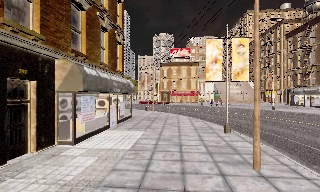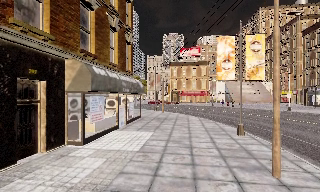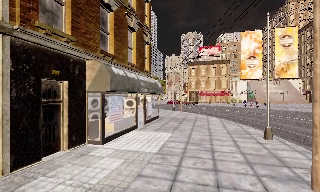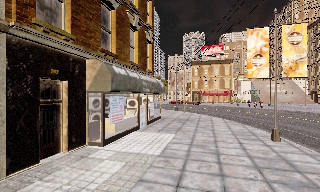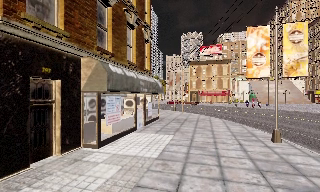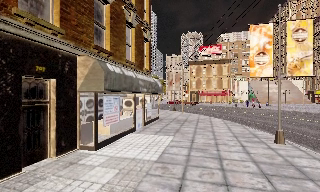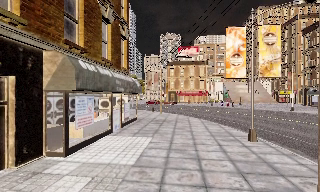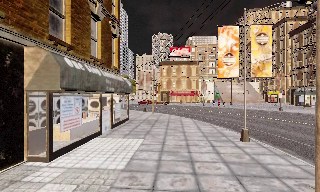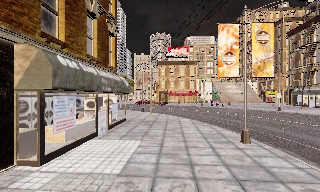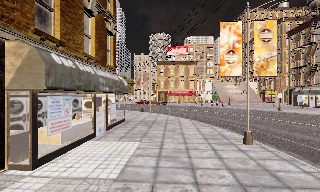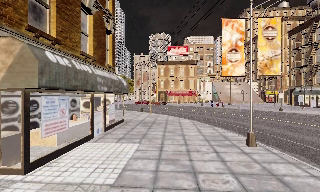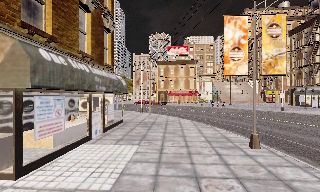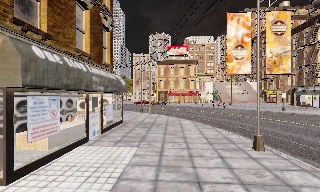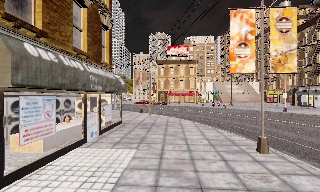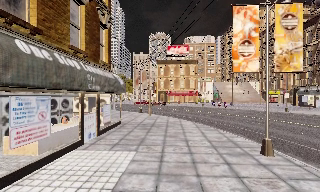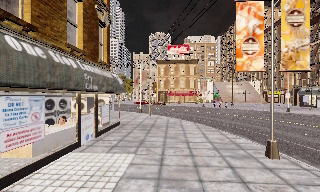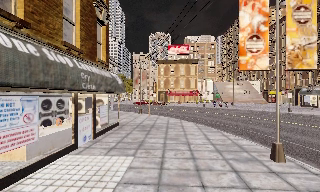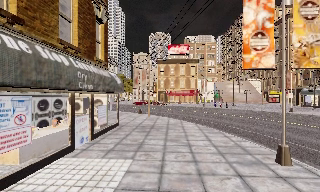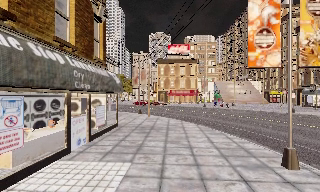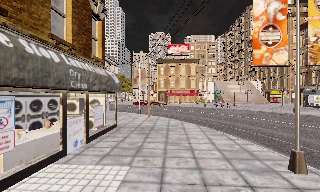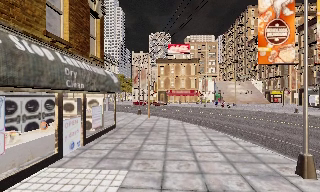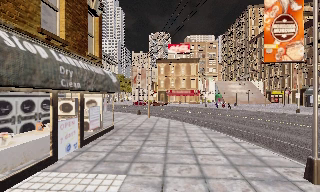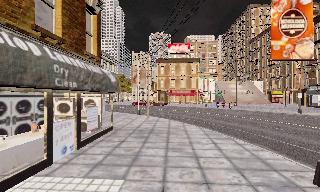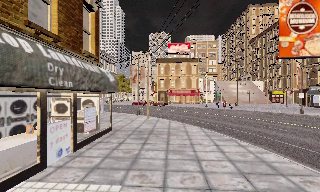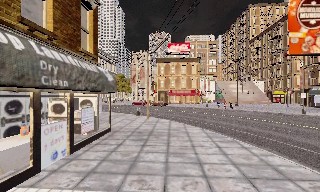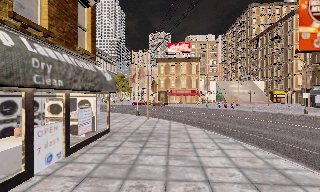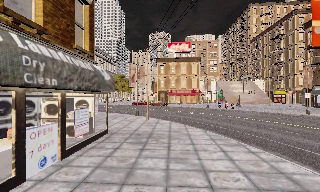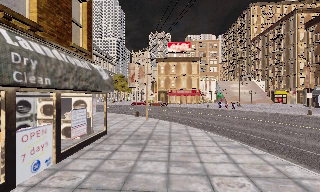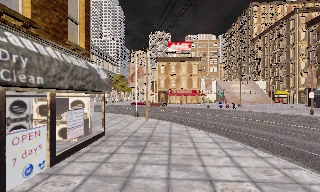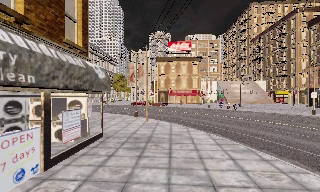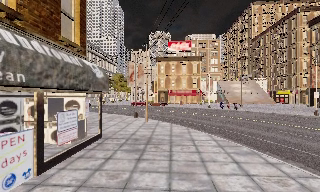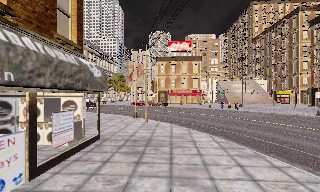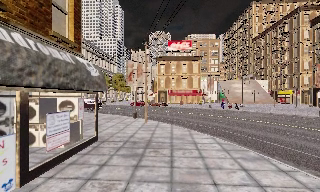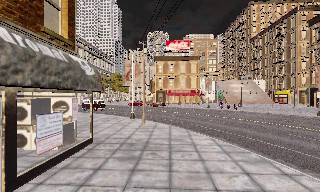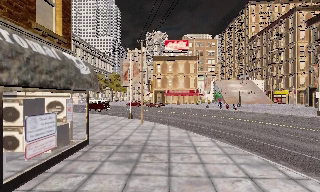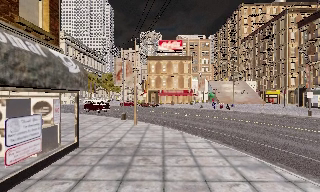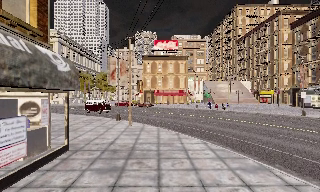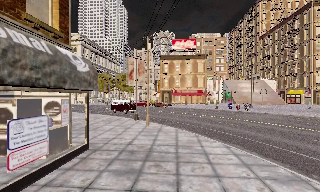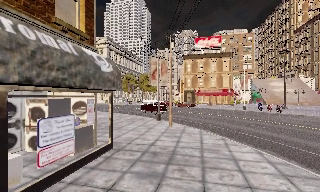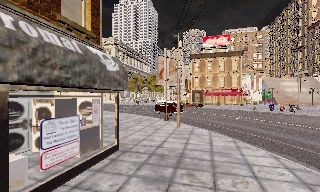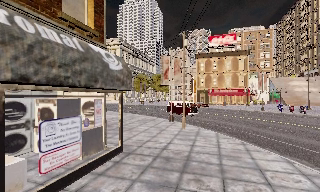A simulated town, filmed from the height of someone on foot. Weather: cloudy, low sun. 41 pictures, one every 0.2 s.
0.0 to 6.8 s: The camera travels forward, about 10 m, so what stands in front looms larger.
6.8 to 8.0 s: The camera pans to its left, which is counterclockwise from overhead, by about 15 degrees. It travels forward, about 2 m, so what stands in front looms larger.
The film runs forward here.
